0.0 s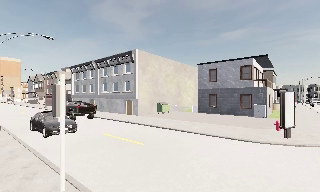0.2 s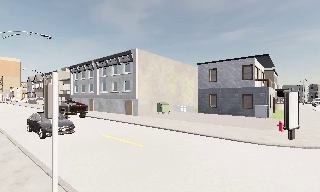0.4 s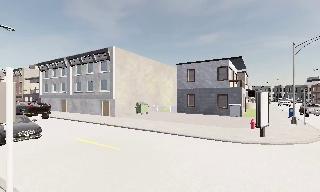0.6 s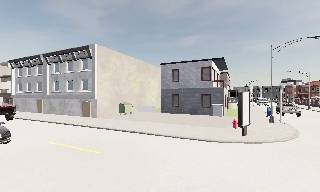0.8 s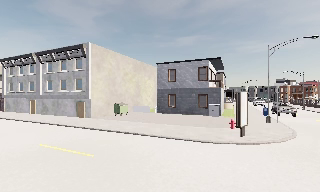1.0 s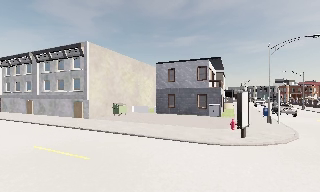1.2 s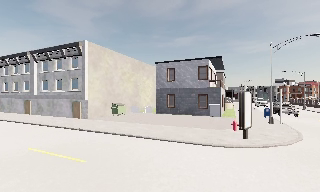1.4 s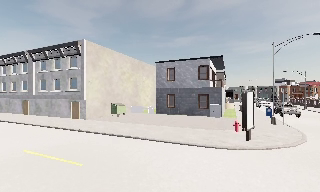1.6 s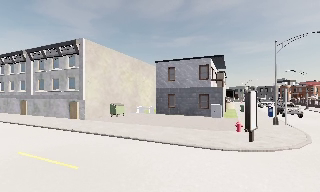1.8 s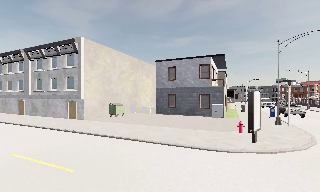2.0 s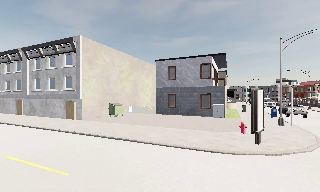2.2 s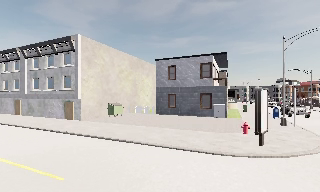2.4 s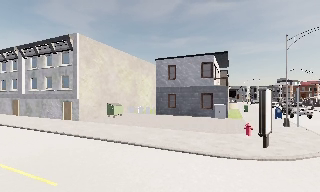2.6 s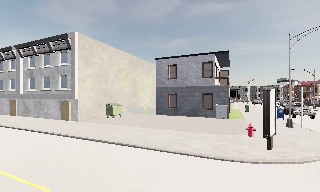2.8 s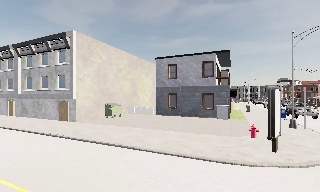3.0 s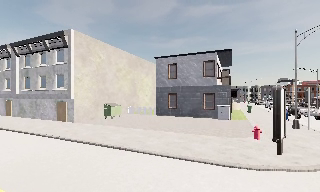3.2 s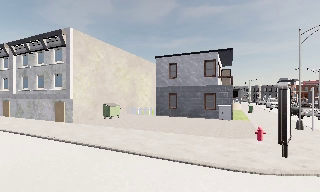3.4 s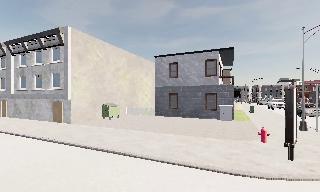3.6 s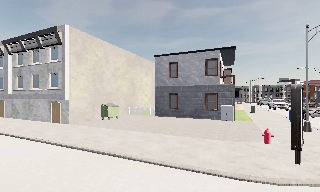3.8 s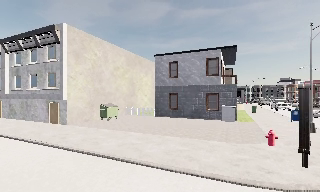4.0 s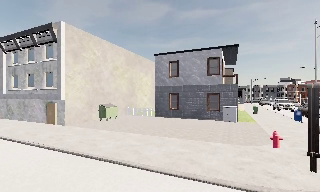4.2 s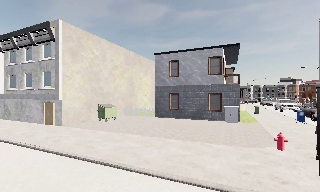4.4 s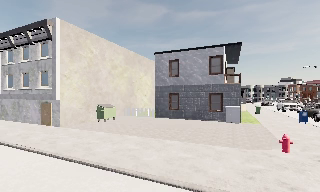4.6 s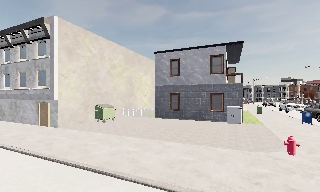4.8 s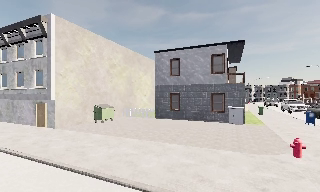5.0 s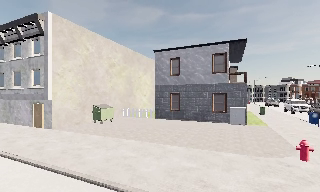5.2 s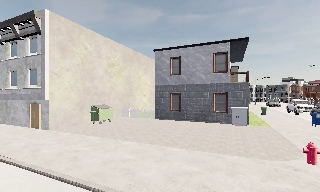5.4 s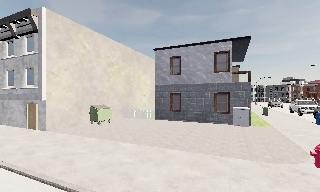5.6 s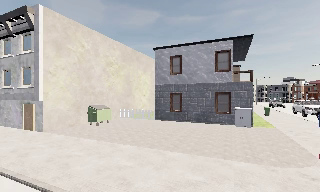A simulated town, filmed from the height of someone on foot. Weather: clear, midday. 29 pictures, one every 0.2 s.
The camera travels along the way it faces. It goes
forward.
0.0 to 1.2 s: The camera pans to its right, which is clockwise from overhead, by about 15 degrees. It travels forward, about 2 m, so what stands in front looms larger.
1.2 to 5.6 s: The camera travels forward, about 7 m, so what stands in front looms larger.
The film runs forward here.
